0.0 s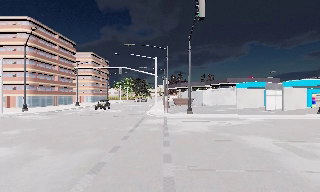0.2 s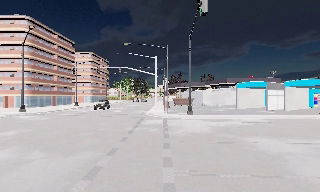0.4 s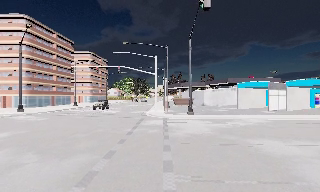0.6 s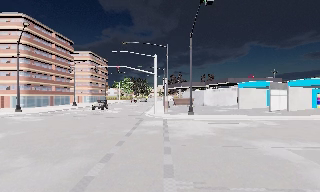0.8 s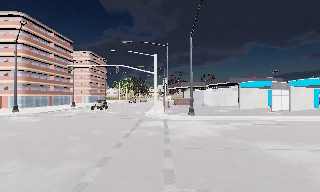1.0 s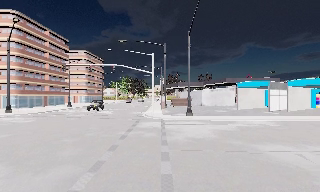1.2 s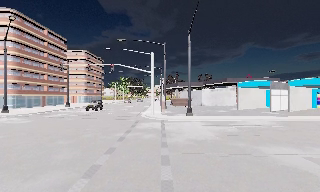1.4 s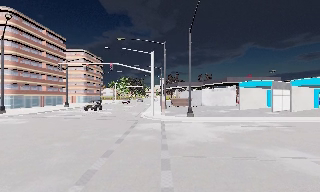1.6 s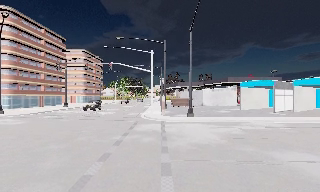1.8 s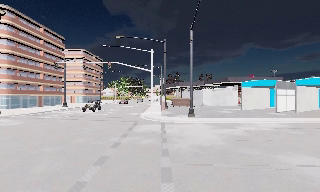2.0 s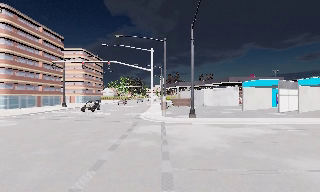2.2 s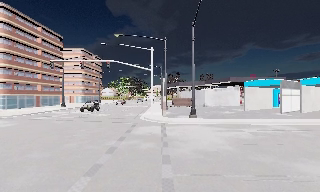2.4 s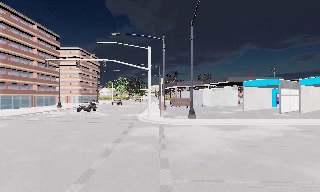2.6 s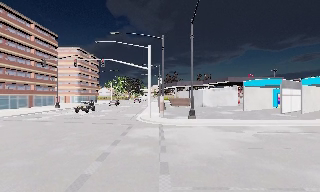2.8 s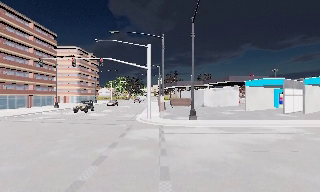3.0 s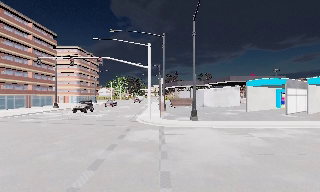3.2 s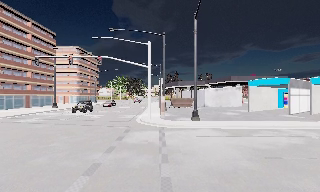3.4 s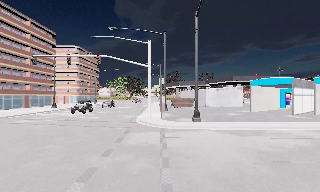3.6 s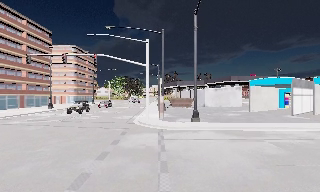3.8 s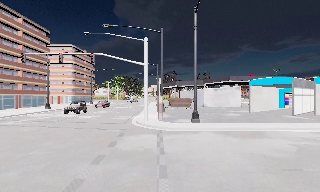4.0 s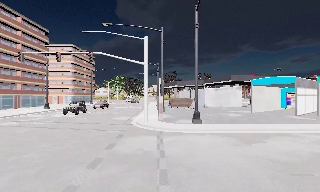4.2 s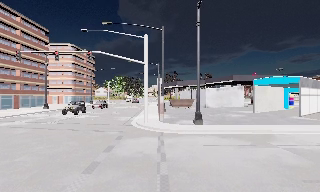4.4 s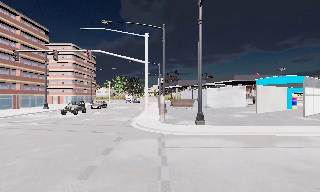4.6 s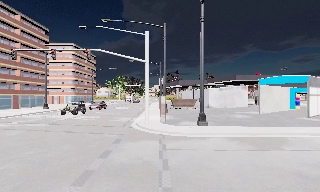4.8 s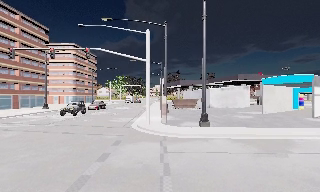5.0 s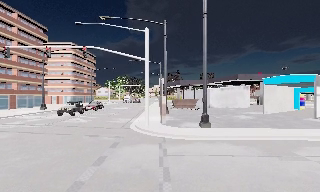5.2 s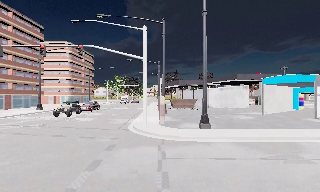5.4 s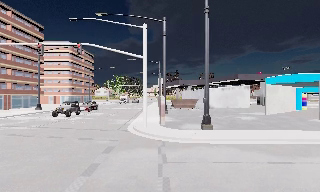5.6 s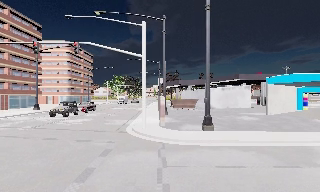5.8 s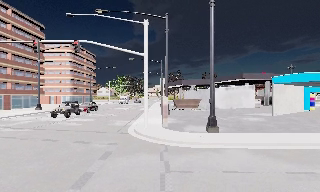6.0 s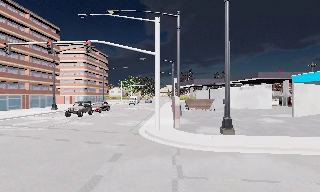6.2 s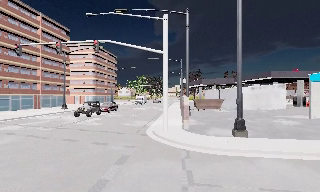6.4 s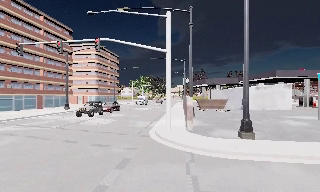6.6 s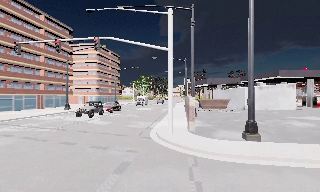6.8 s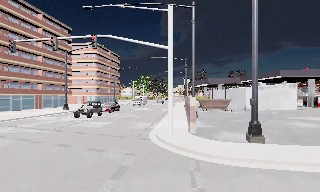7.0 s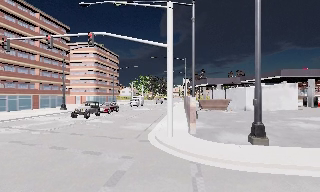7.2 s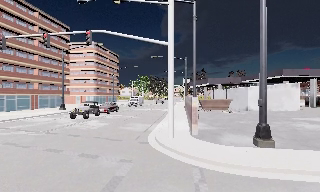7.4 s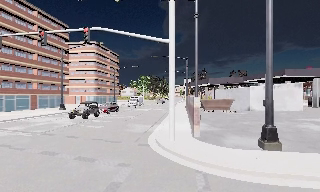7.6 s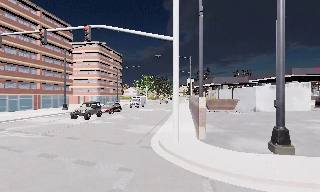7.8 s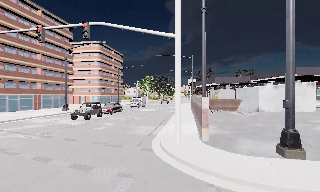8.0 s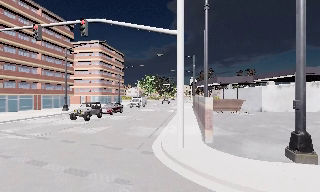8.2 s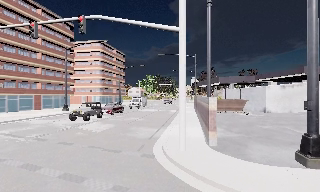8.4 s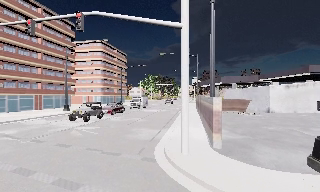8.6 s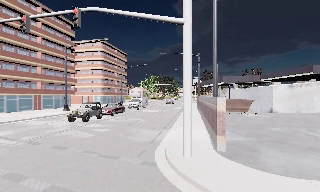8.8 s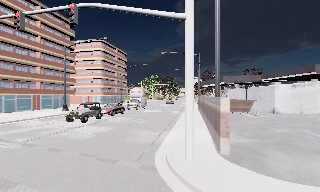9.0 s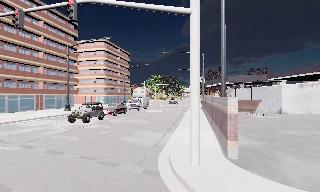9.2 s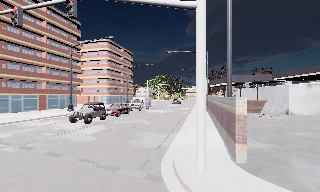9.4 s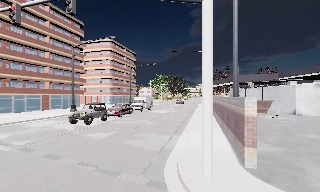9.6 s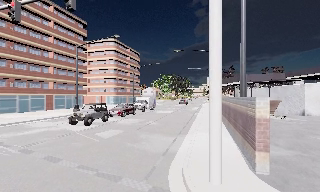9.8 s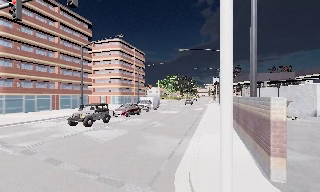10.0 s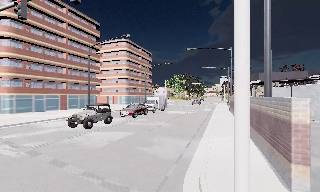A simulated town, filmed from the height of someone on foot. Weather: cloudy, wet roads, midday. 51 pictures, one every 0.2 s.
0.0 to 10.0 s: The camera pans to its left, which is counterclockwise from overhead, by about 20 degrees. It travels forward, about 19 m, so what stands in front looms larger.
The film runs forward here.
